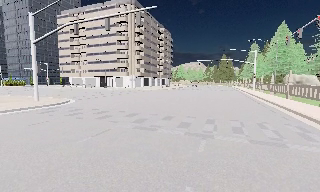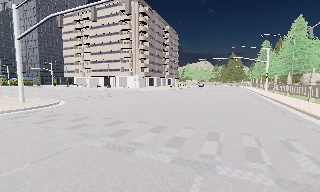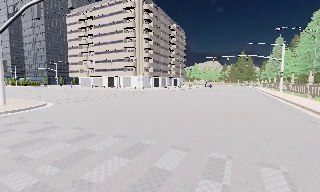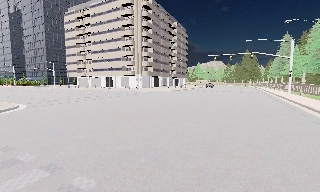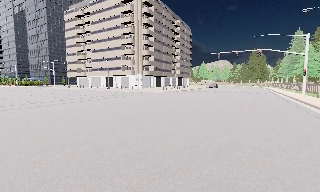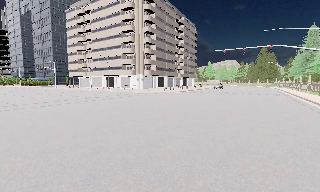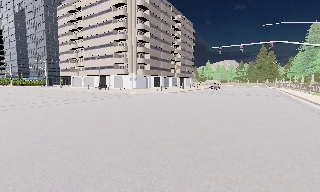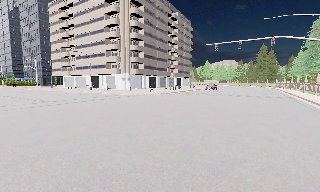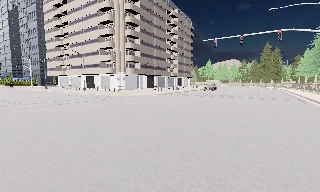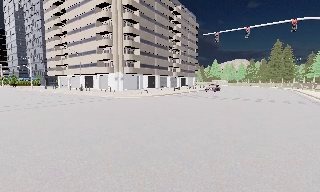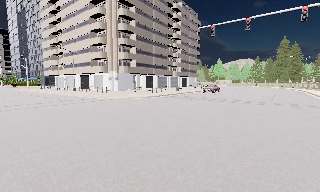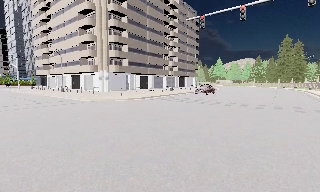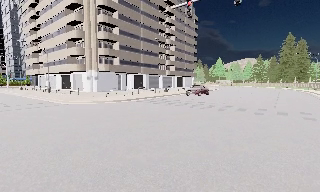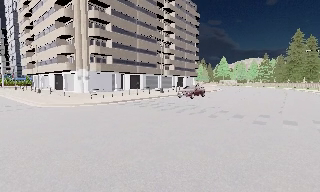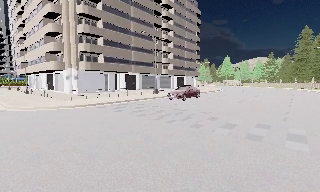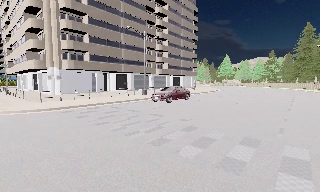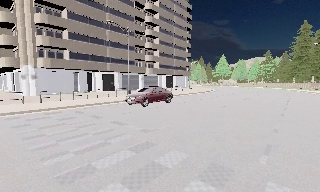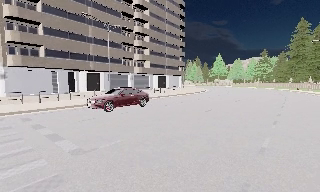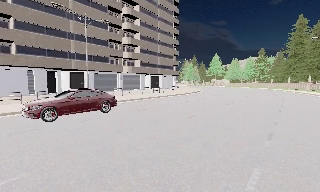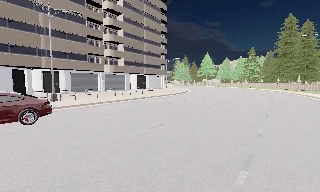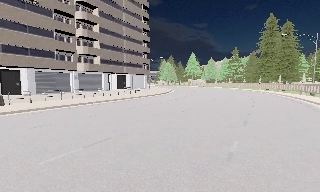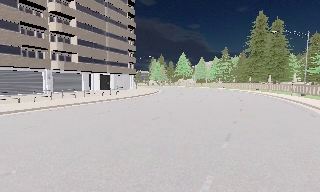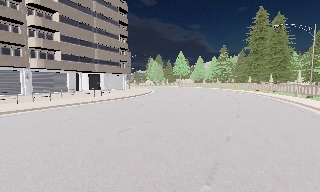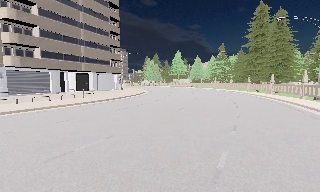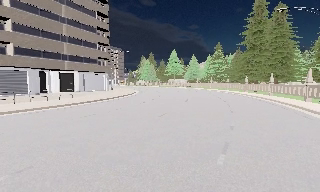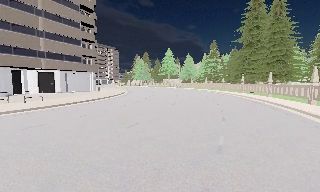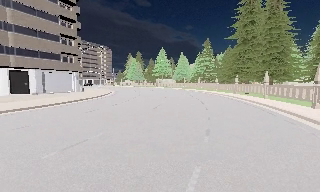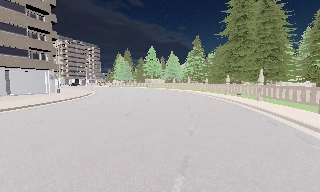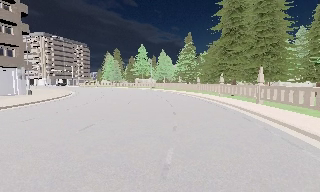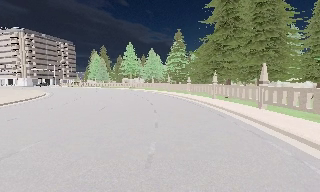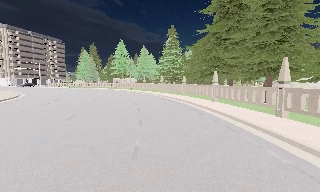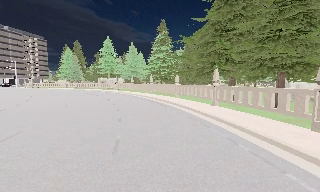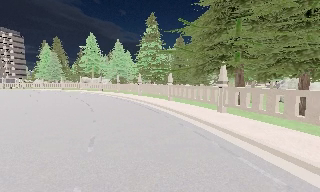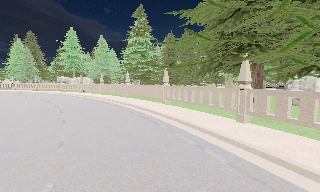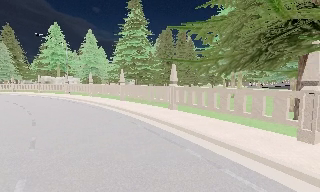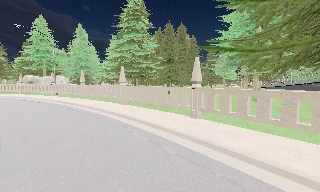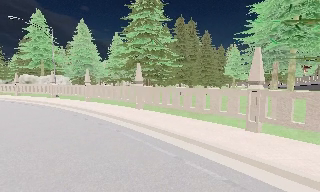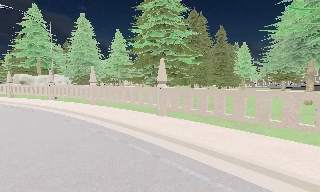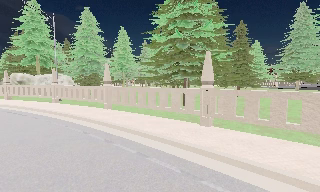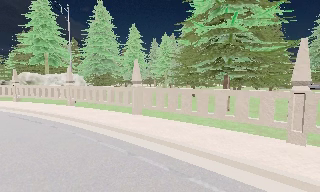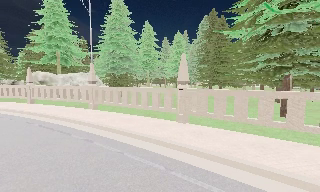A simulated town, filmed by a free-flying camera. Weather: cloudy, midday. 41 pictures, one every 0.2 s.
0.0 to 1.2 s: The camera pans to its left, which is counterclockwise from overhead, by about 10 degrees. It travels forward and to its right, about 13 m, so what stands in front looms larger.
1.2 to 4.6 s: The camera travels forward and to its right, about 40 m, so what stands in front looms larger.
4.6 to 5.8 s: The scene slides to the left, as the camera pans about 10 degrees to its right. It travels forward and to its right, about 15 m, so what stands in front looms larger.
5.8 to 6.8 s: The camera pans to its right, which is clockwise from overhead, by about 20 degrees. It travels forward, about 13 m, so what stands in front looms larger.
6.8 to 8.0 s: The camera travels forward and to its left, about 15 m, so what stands in front looms larger.
The film runs forward here.
